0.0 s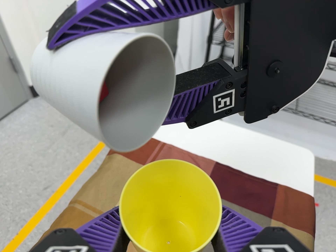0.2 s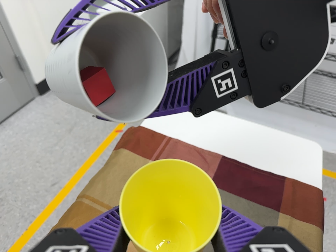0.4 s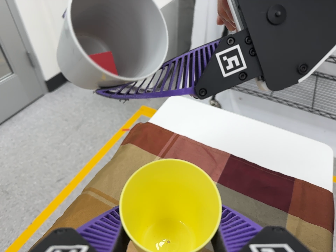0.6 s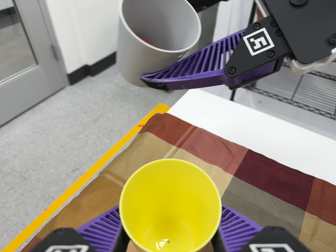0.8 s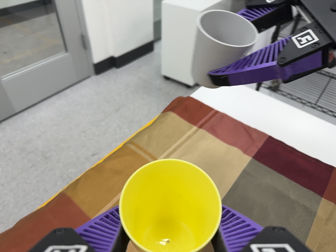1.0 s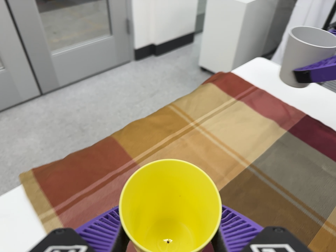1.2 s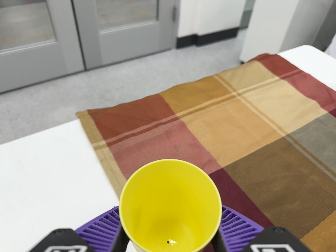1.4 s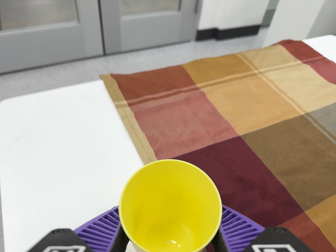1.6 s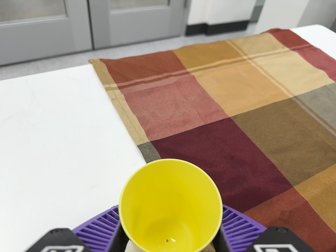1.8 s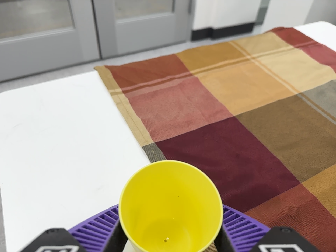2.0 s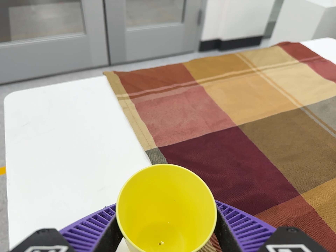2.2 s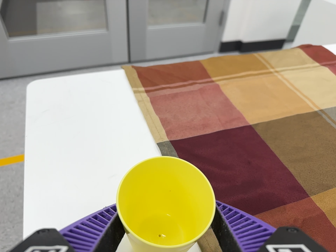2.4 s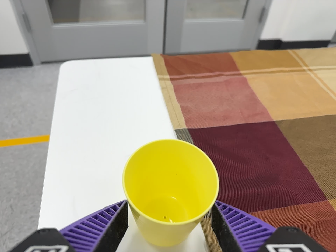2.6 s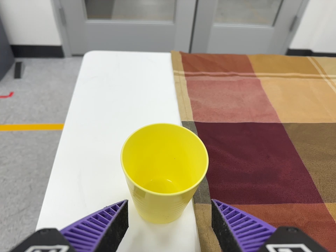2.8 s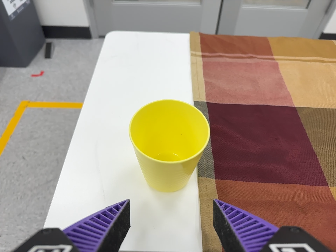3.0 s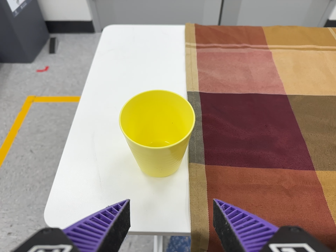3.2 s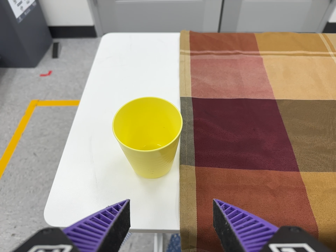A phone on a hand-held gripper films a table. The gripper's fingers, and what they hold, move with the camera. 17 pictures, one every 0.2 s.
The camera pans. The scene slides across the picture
to the right.
The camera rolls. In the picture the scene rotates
clockwise.
0.0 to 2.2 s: The scene slides to the right, as the camera pans about 30 degrees to its left. It travels toward the bottom of its view, about 34 cm, so close, fixed things drift upward. It rolls about its line of sight by about 35 degrees, and the scene rotates clockwise.
2.2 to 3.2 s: The camera pans to its left by about 20 degrees. It travels to its right, backward and toward the bottom of its view, about 12 cm. It rolls about its line of sight by about 10 degrees, and the scene rotates clockwise.
The film runs backward here.
